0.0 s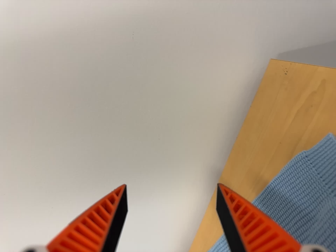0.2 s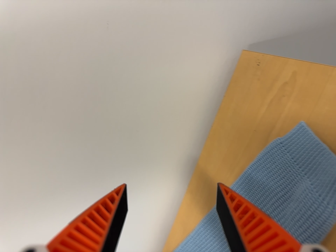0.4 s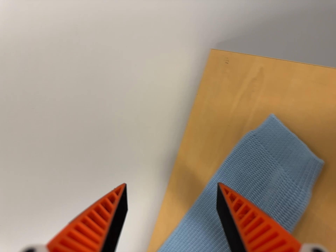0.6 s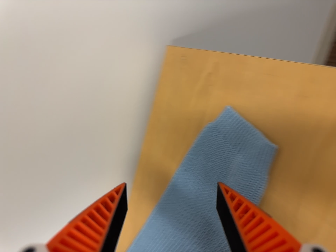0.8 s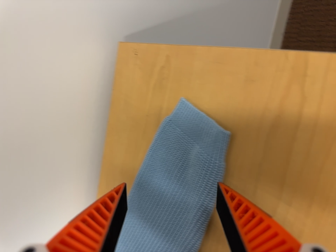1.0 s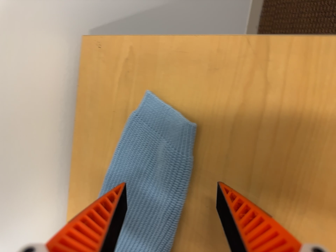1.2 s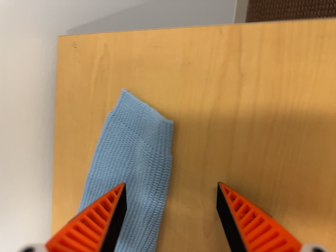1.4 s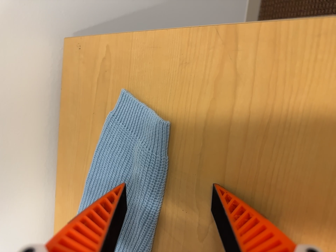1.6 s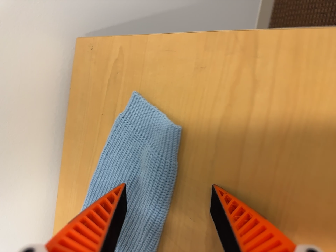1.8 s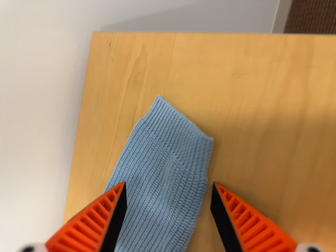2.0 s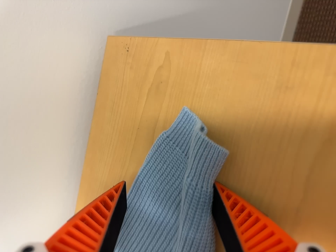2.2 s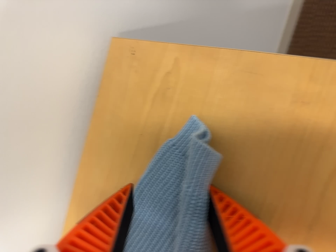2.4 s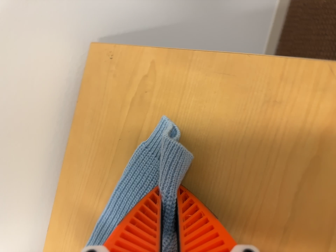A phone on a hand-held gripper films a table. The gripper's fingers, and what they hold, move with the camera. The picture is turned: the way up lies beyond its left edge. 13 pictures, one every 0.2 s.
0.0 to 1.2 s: The camera swings to its right by about 35 degrees, and the scene slides to the left. It rolls about its line of sight by about 20 degrees, and the scene rotates counterclockwise.
1.2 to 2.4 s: The camera travels forward and to its left, about 8 cm, so what stands in front looms larger. It rolls about its line of sight by about 10 degrees, and the scene rotates clockwise.
The film runs forward here.
